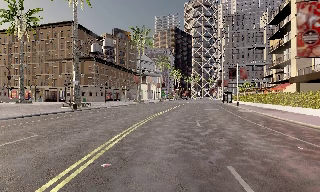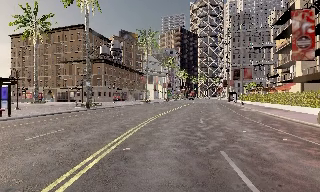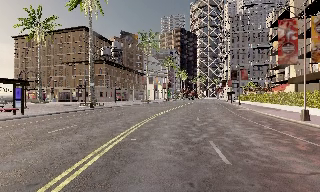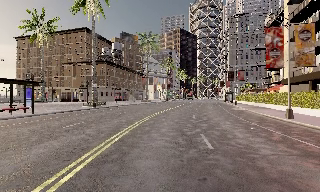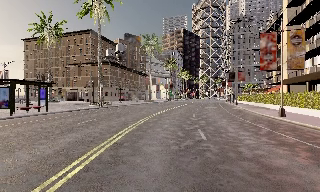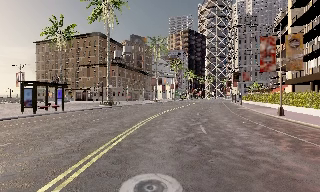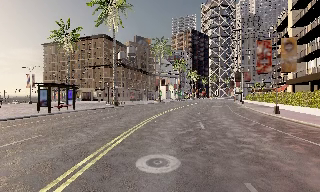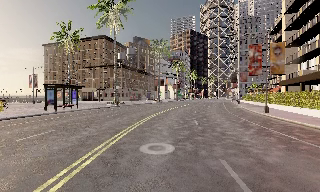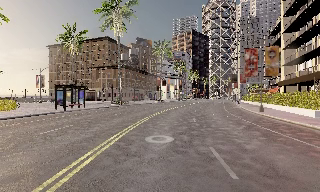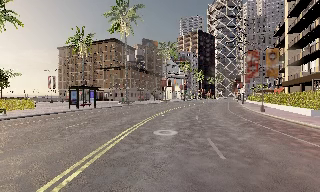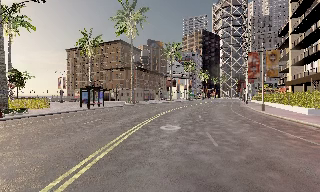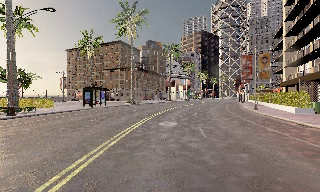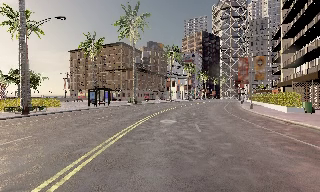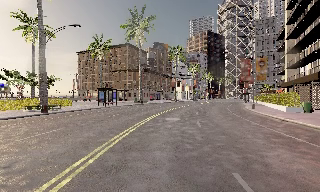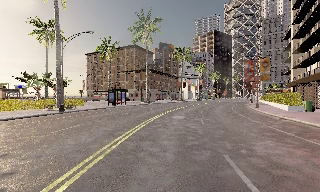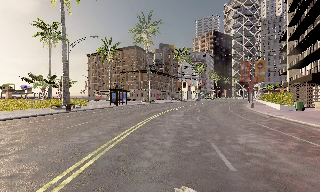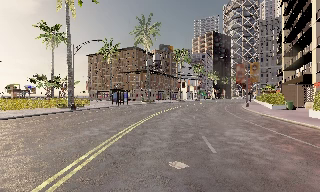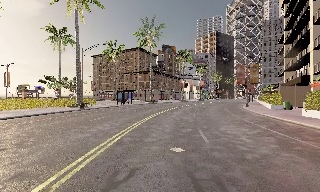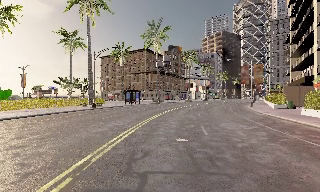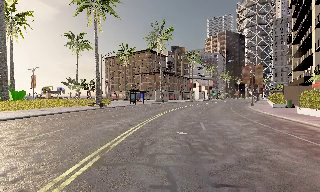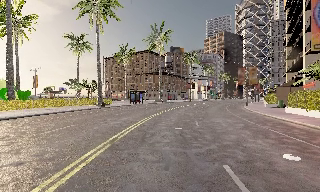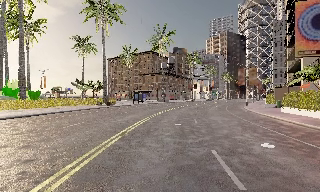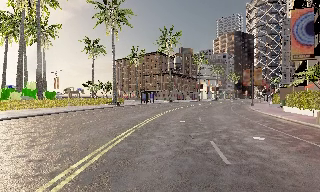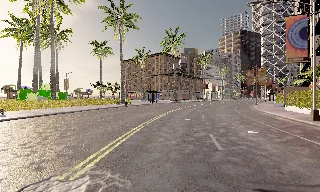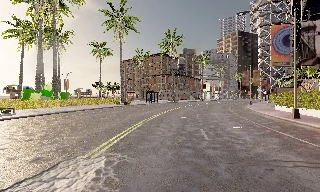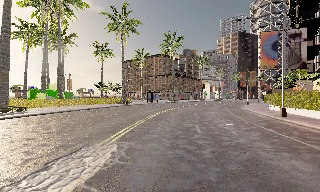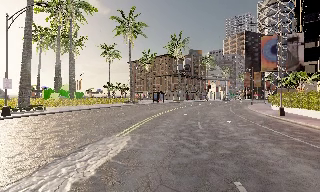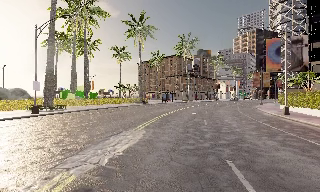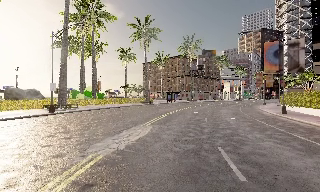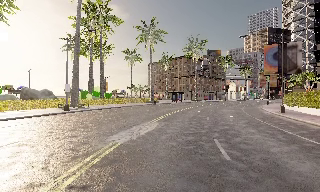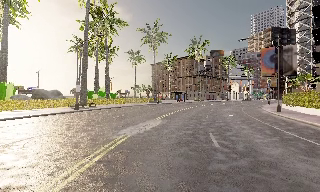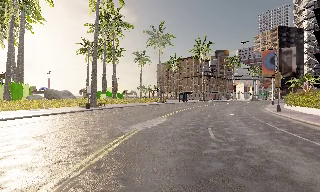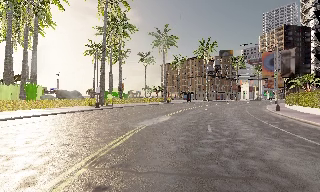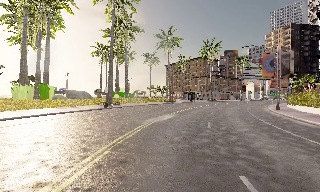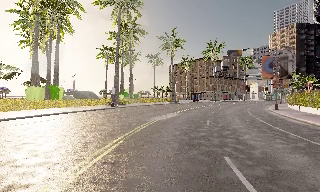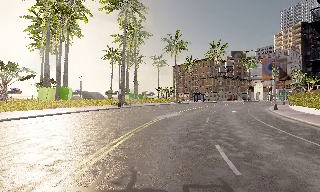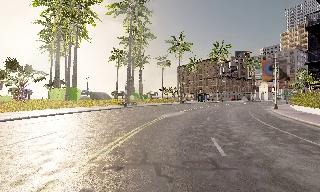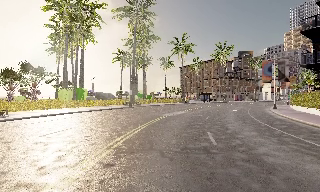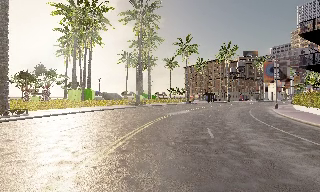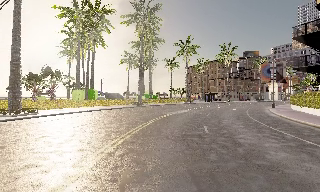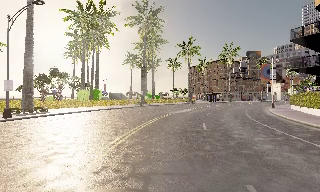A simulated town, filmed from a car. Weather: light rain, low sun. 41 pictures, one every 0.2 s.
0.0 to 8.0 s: The camera pans to its left, which is counterclockwise from overhead, by about 45 degrees. It travels backward, about 45 m.
The film runs backward here.
